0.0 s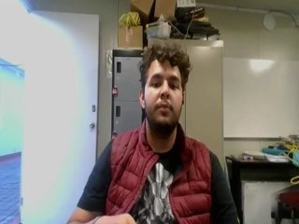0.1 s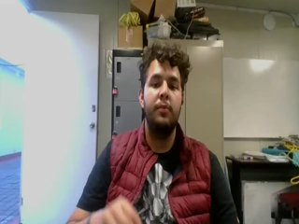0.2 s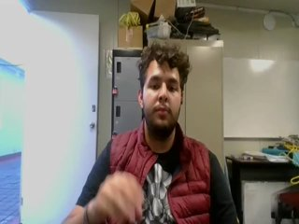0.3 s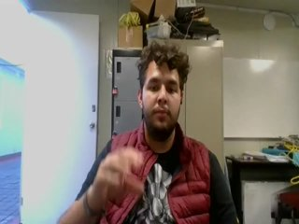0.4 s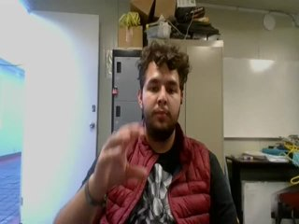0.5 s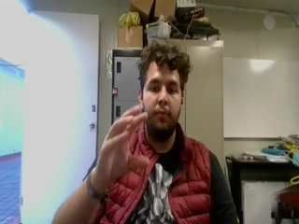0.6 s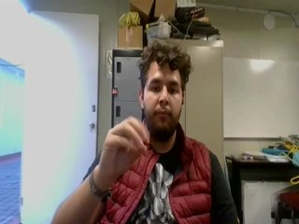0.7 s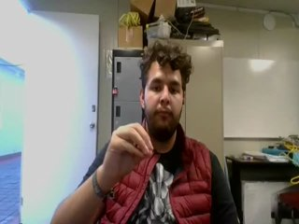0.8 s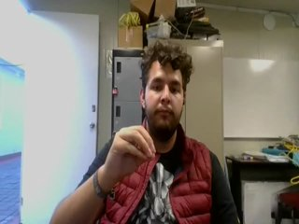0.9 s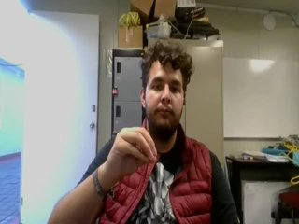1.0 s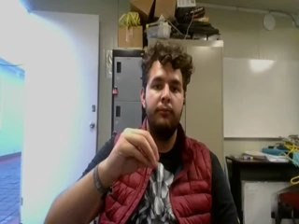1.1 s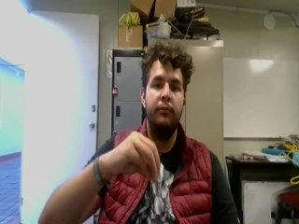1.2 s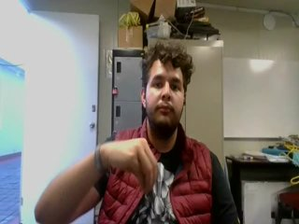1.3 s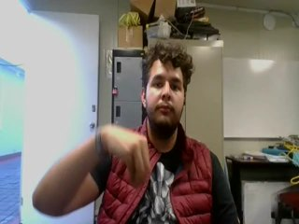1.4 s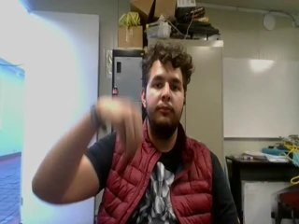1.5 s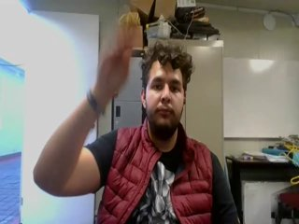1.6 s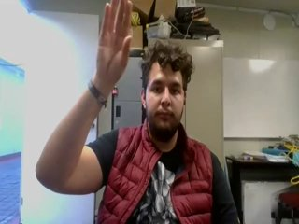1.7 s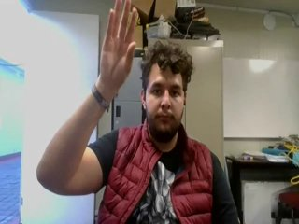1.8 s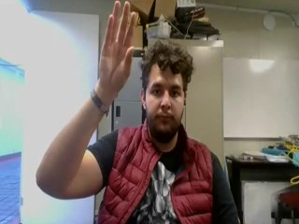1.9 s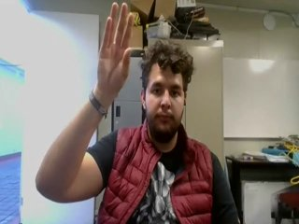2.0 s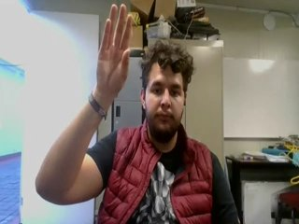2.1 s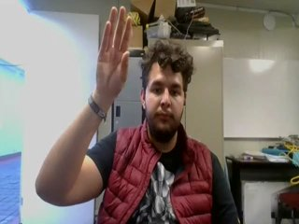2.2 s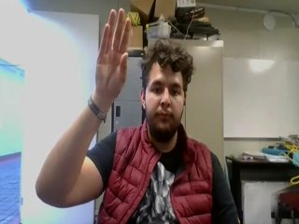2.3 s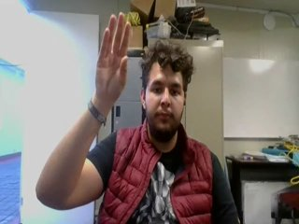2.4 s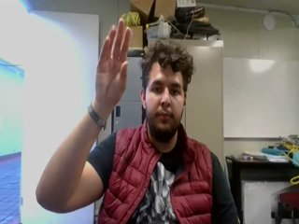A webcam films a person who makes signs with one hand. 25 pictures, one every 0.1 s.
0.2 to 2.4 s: On the screen the hand sweeps upward. The name of the sign: Throw up.
